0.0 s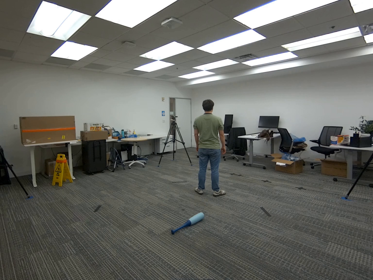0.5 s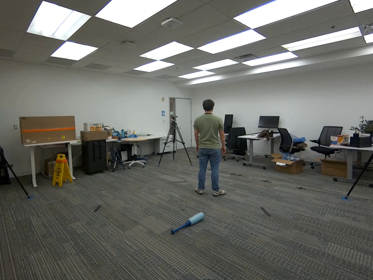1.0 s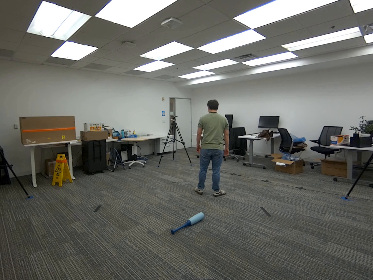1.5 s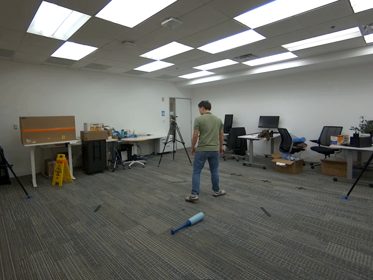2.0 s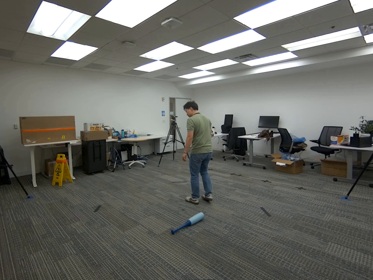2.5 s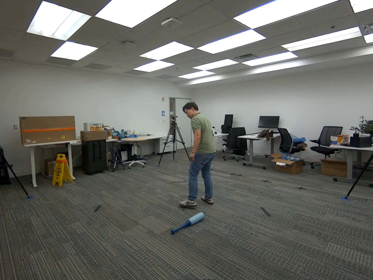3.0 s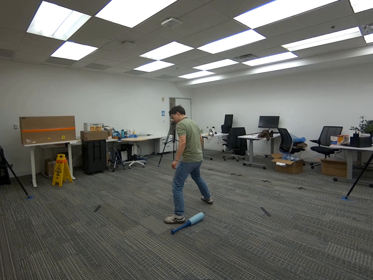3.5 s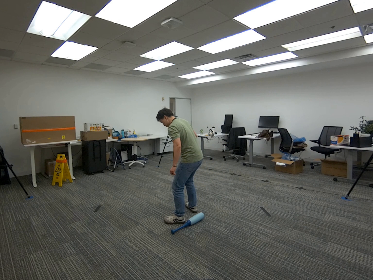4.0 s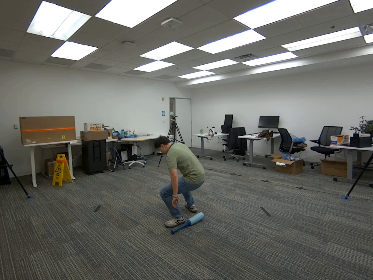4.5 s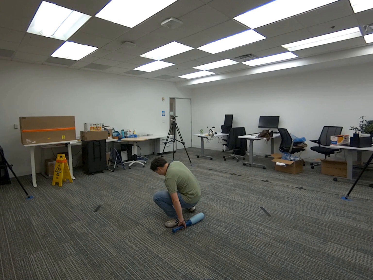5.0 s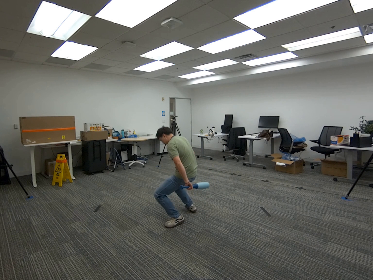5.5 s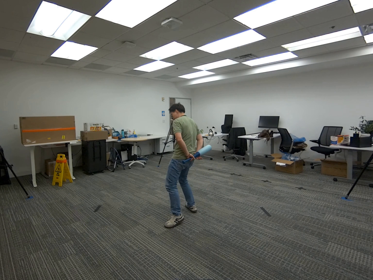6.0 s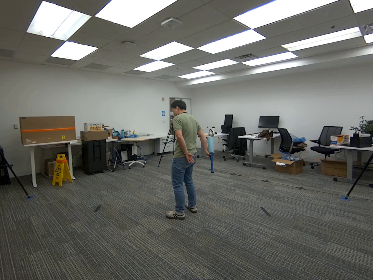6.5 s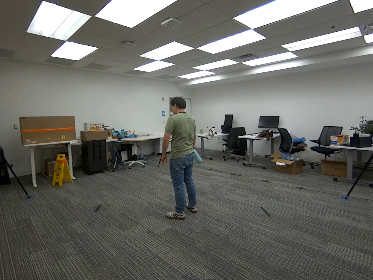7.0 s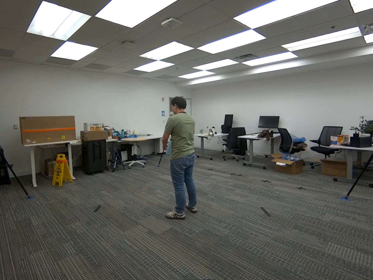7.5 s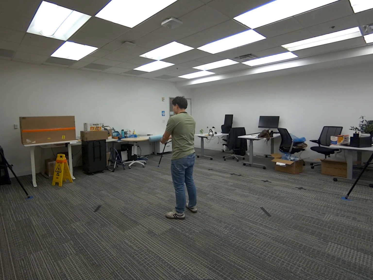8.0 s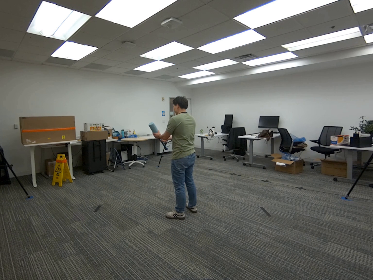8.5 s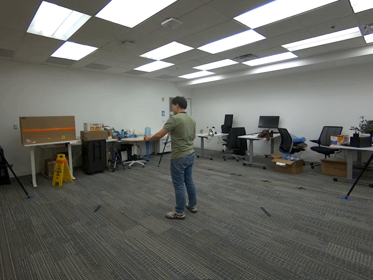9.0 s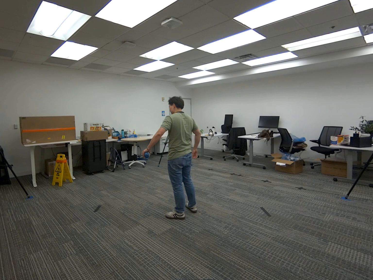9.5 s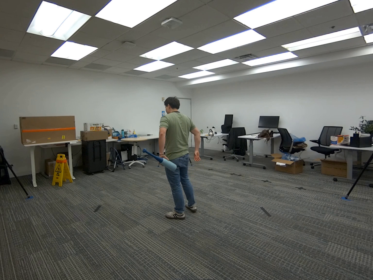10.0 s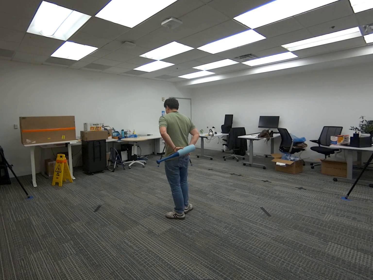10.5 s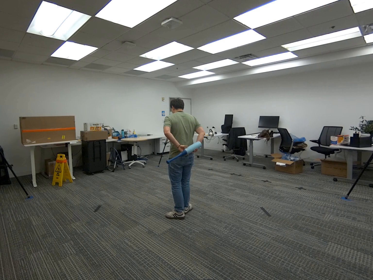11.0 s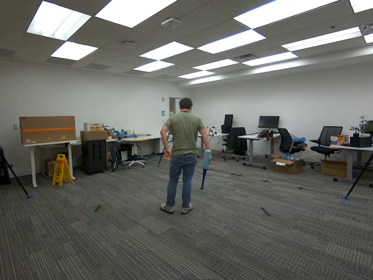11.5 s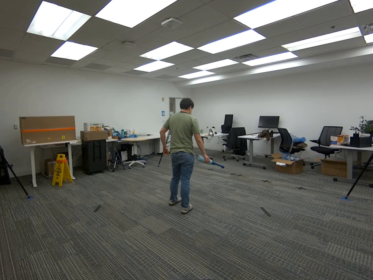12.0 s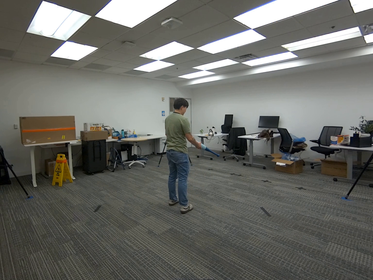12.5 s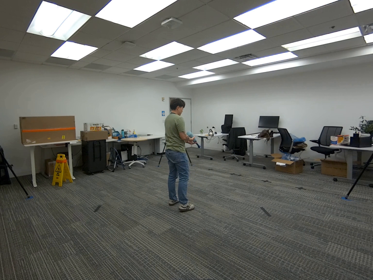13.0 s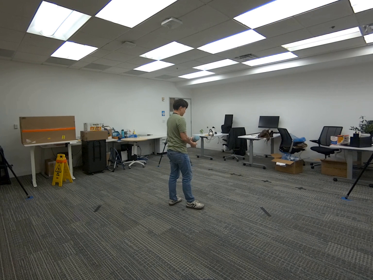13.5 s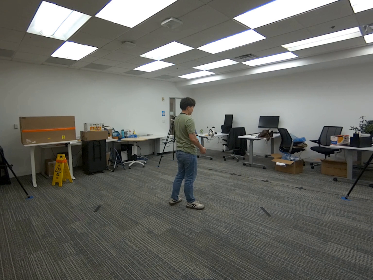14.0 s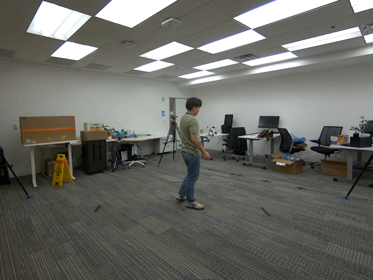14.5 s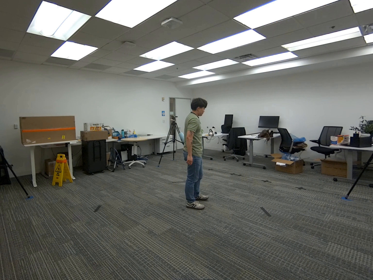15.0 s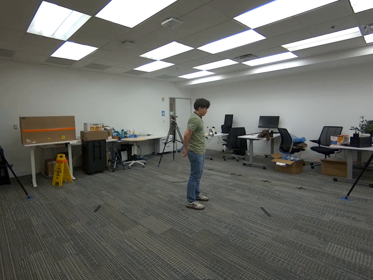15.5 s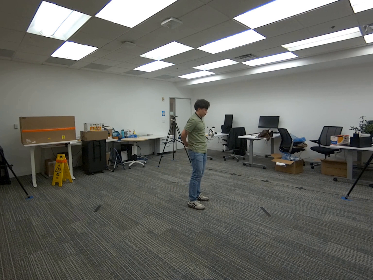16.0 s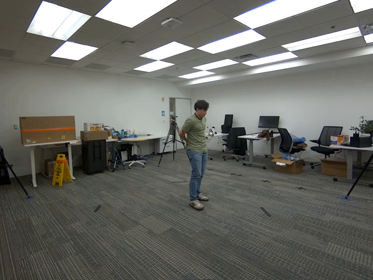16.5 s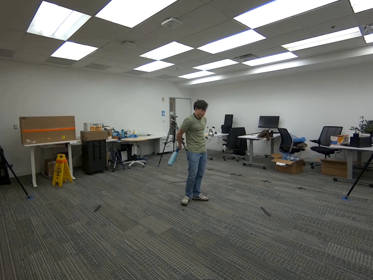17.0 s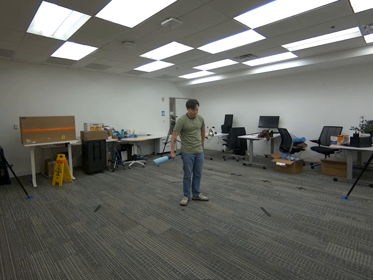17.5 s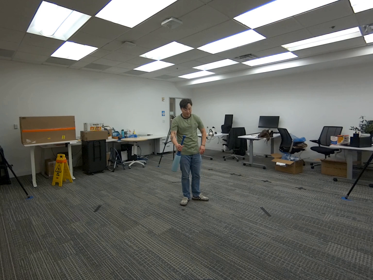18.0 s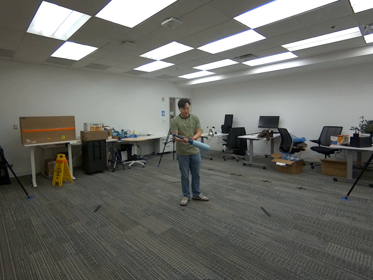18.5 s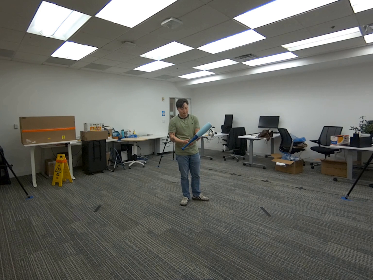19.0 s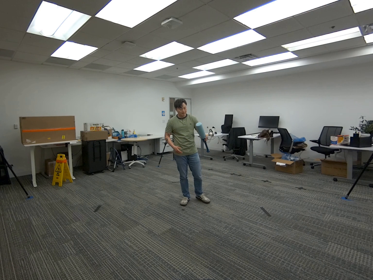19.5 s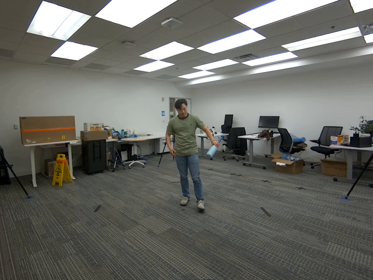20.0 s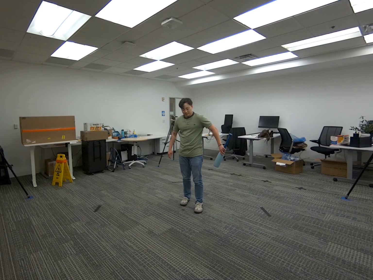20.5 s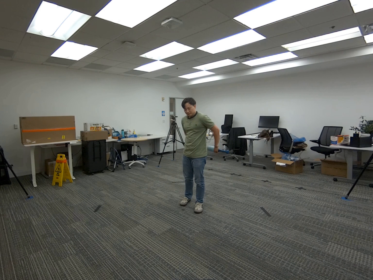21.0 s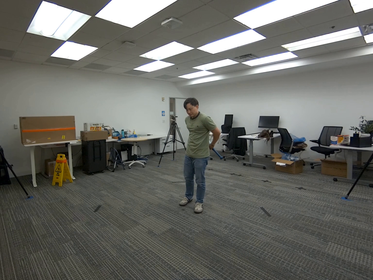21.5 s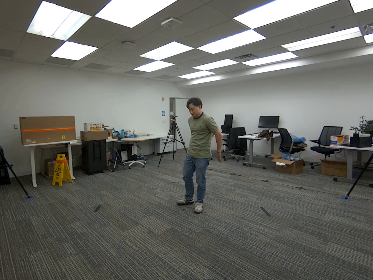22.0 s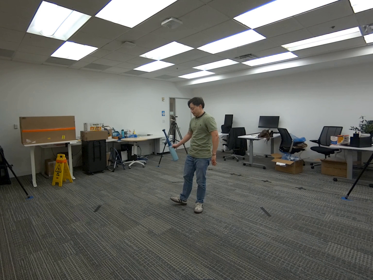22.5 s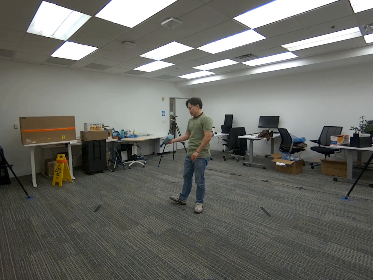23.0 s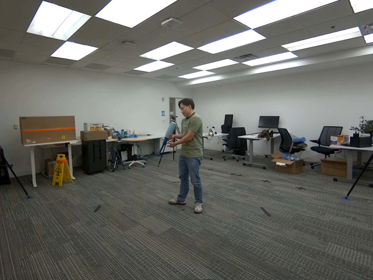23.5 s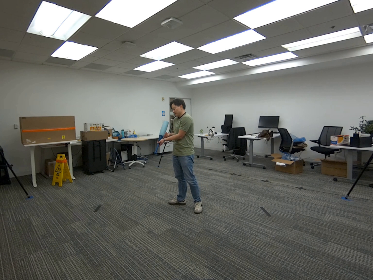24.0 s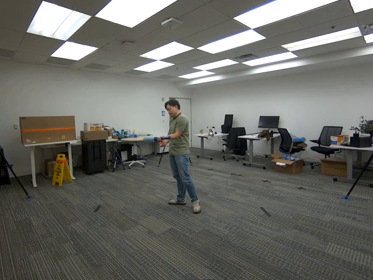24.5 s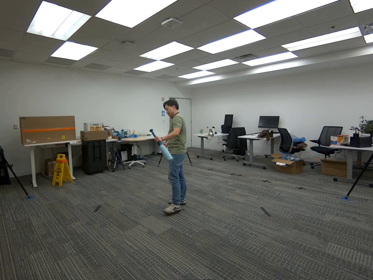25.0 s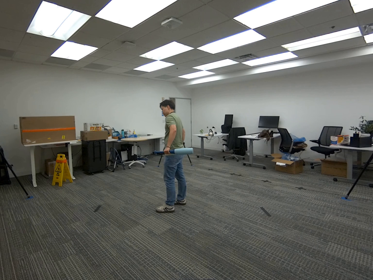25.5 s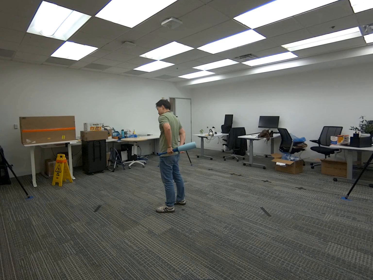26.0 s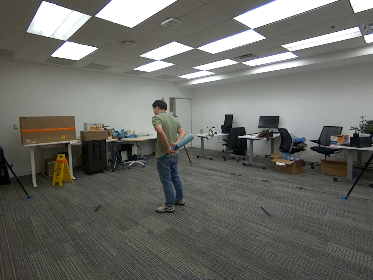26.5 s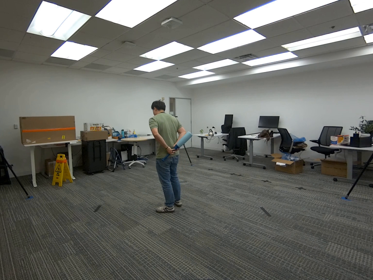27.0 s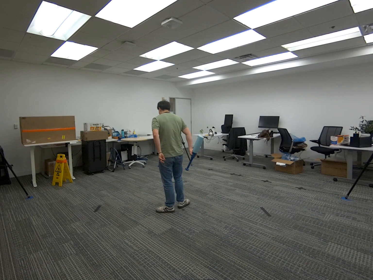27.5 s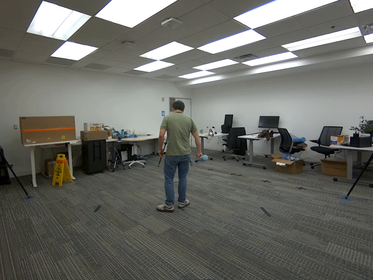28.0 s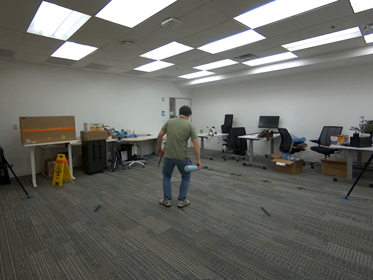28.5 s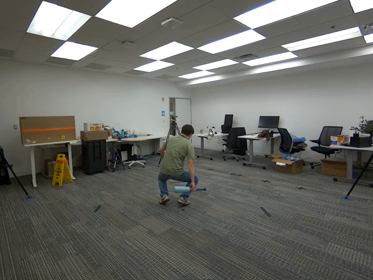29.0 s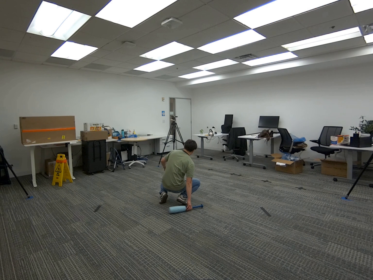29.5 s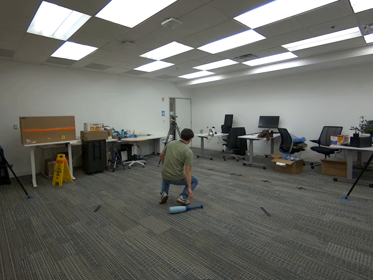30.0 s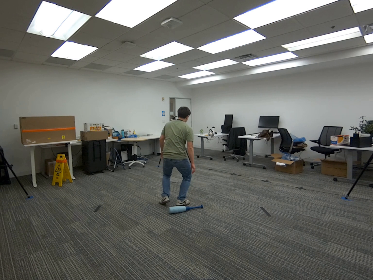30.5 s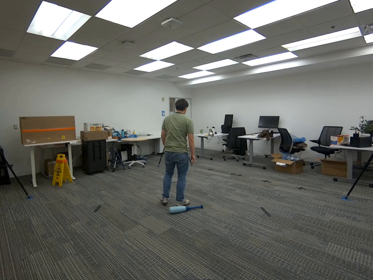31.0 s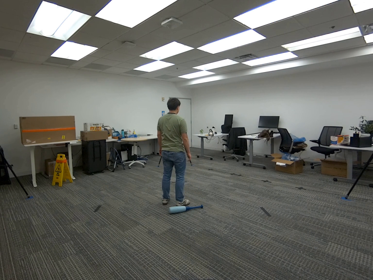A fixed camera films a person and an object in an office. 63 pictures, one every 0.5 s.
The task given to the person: Walk over to the baseball bat on the floor and grasp it and proceed to handover the baseball bat from hand to hand around your waist begining in the back.
